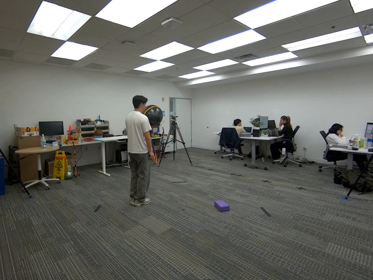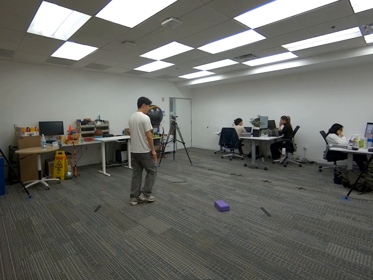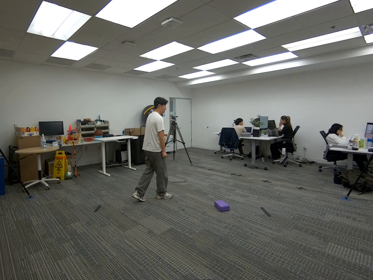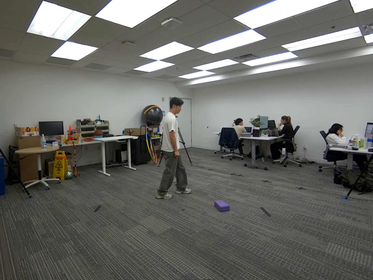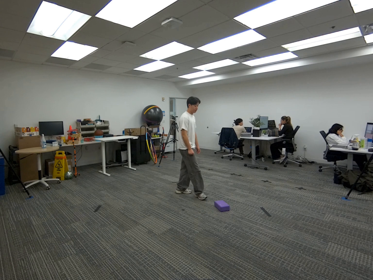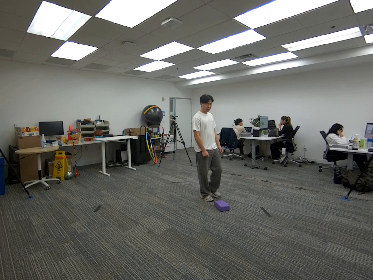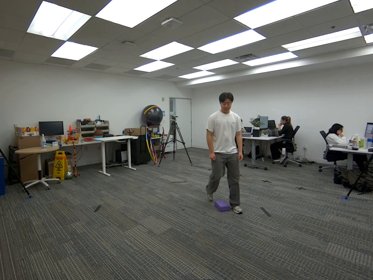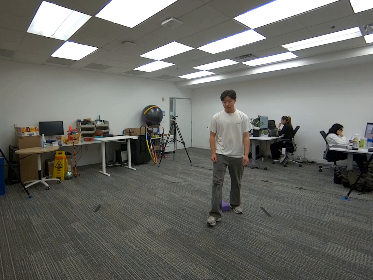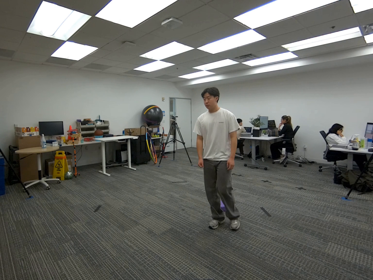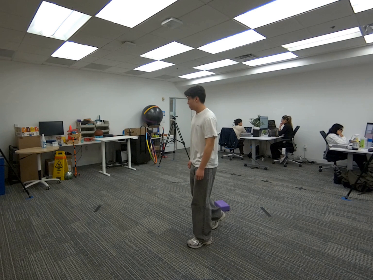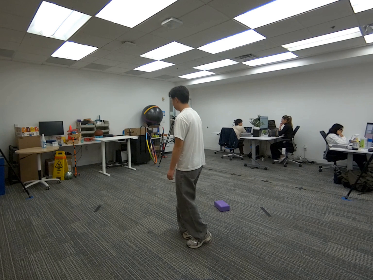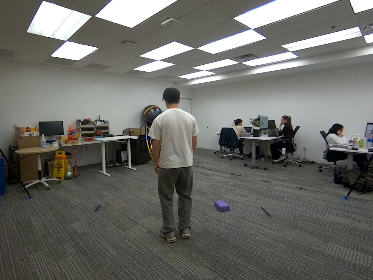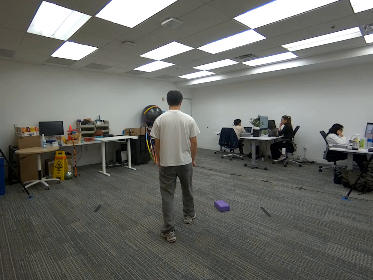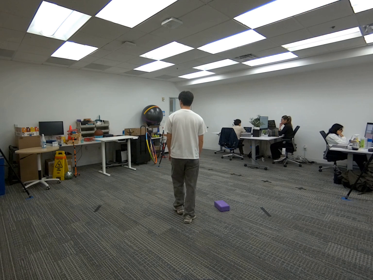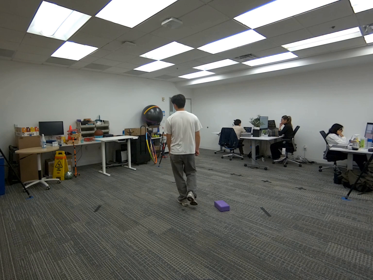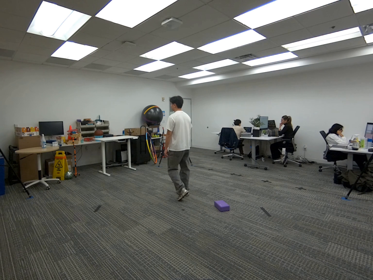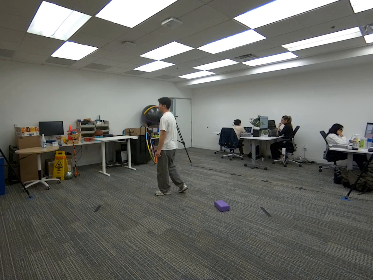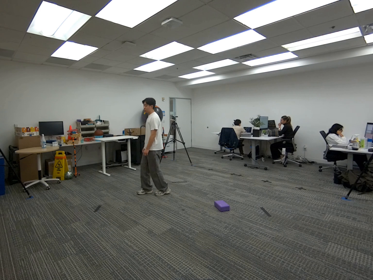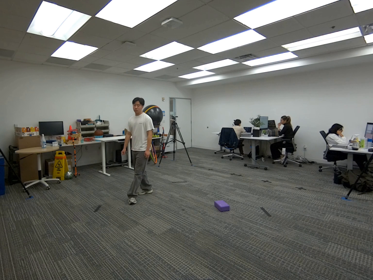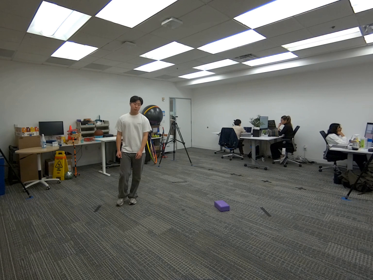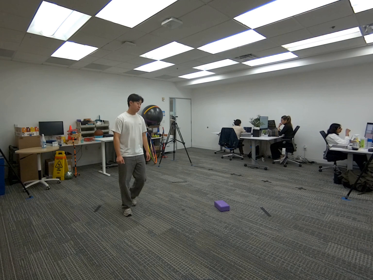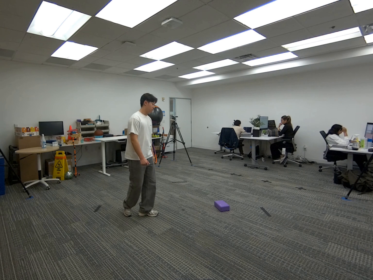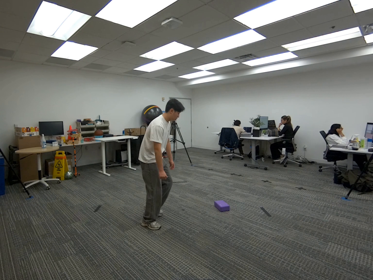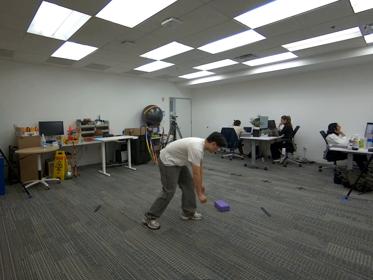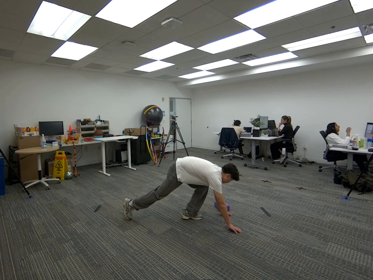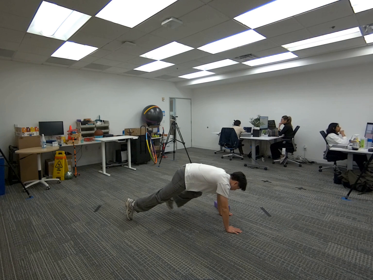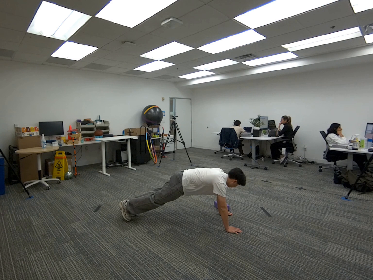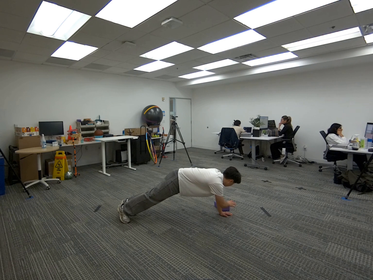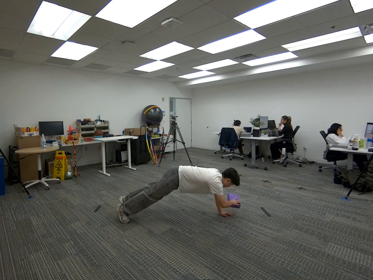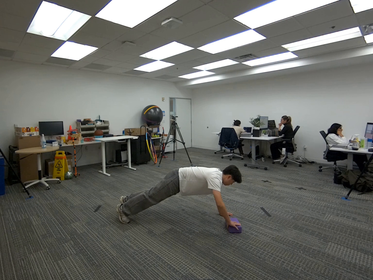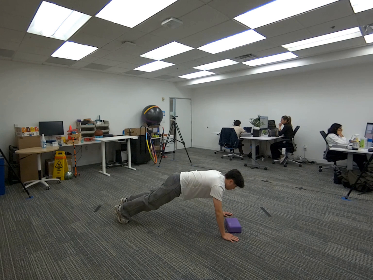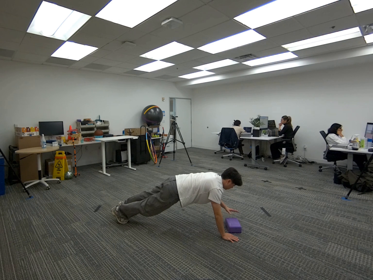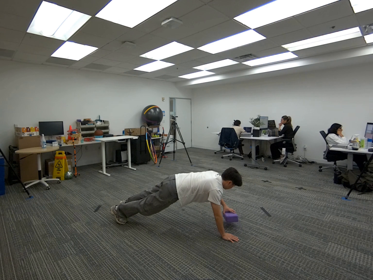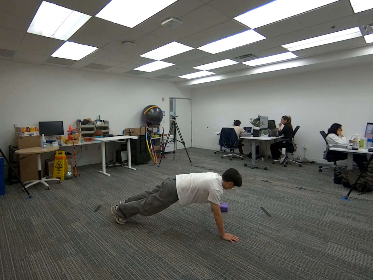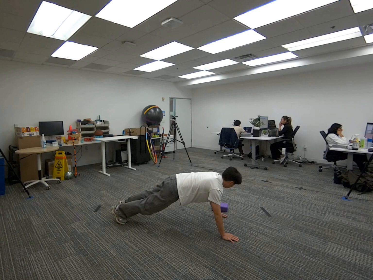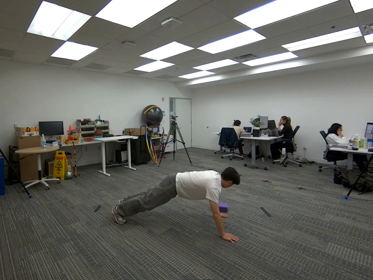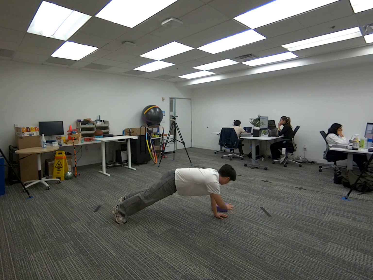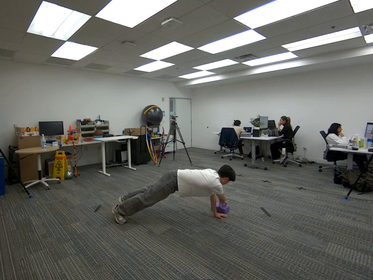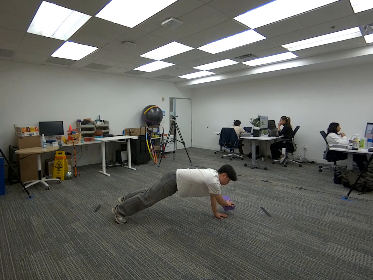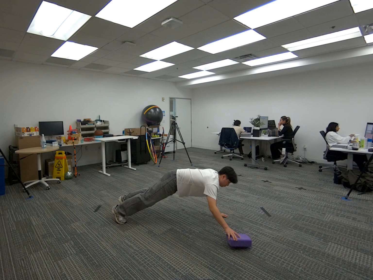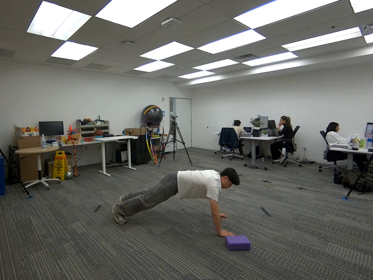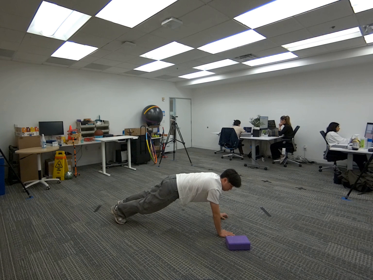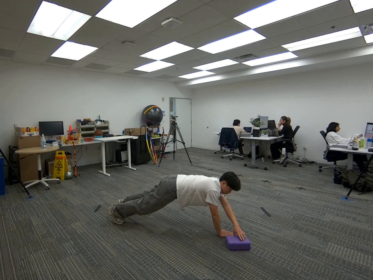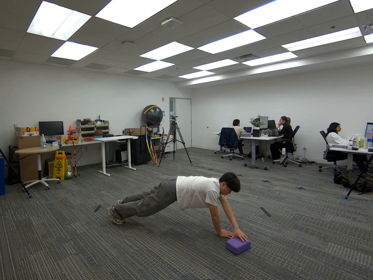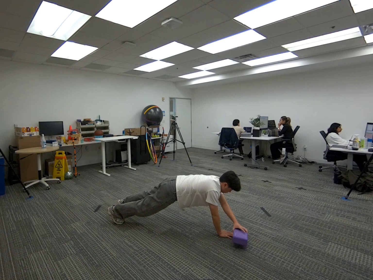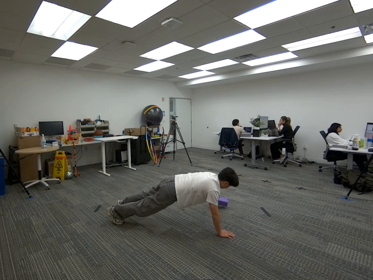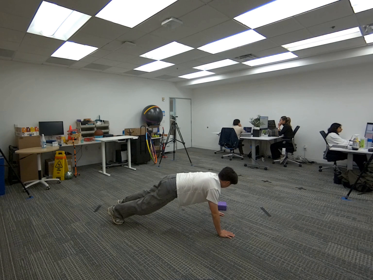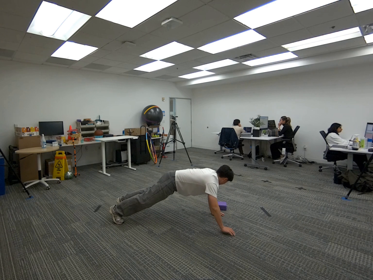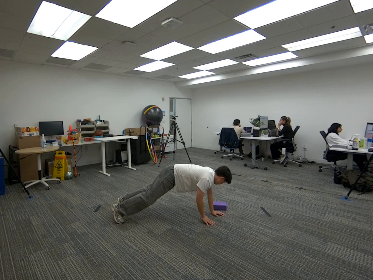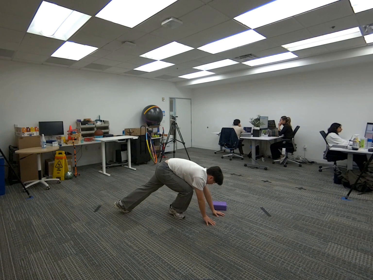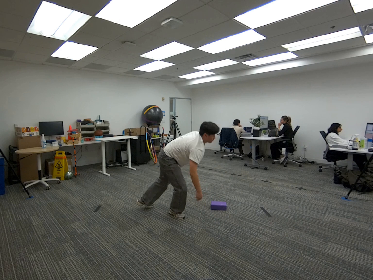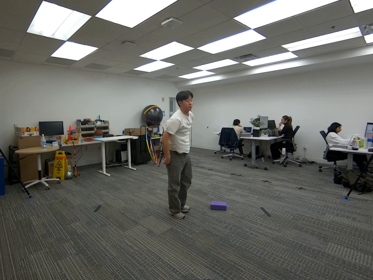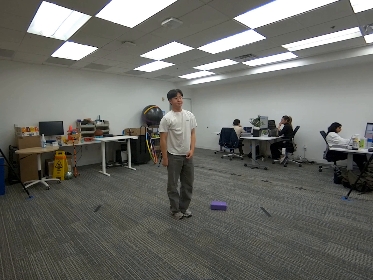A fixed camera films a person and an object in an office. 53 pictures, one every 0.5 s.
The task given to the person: Get into a plank position and drag the yoga block to the other side of your plank using your right hand once on the other side use your left hand to move it back to the right. Continue until the time is up.
